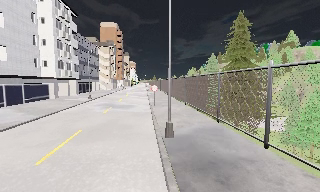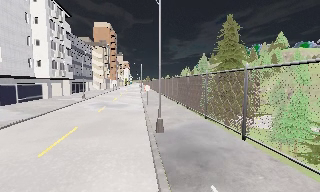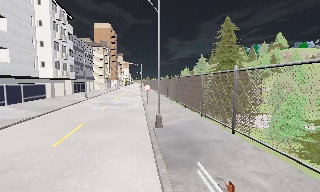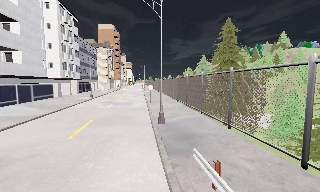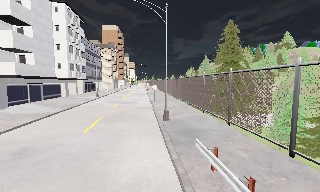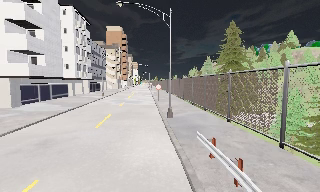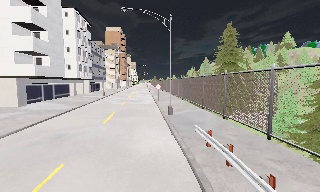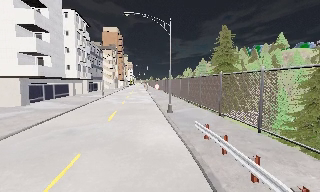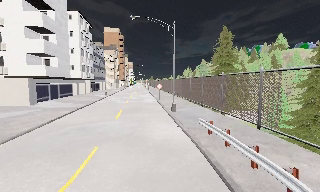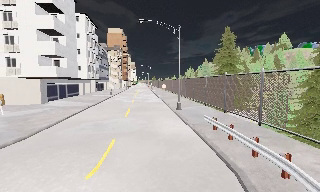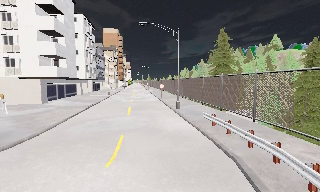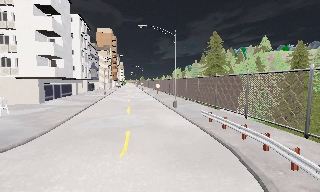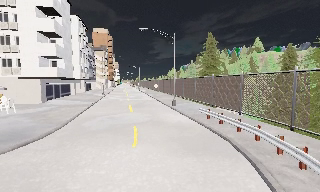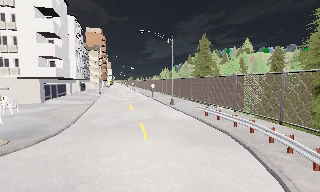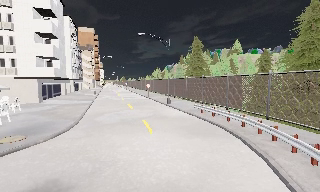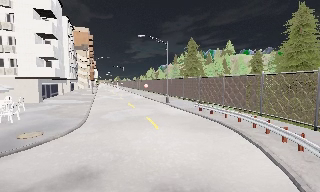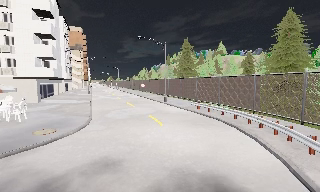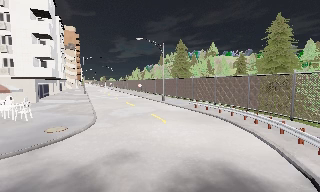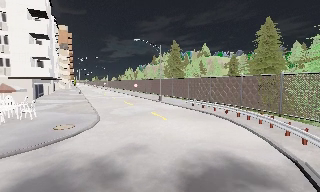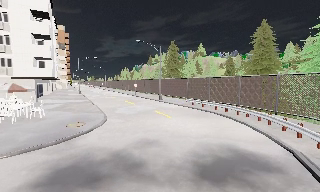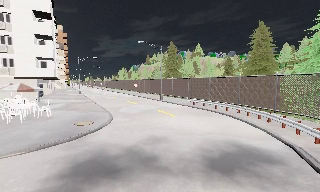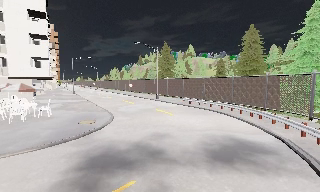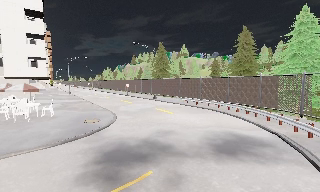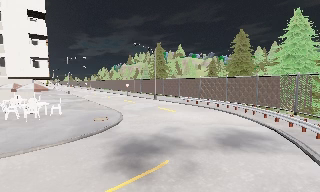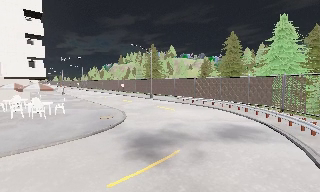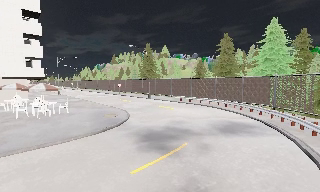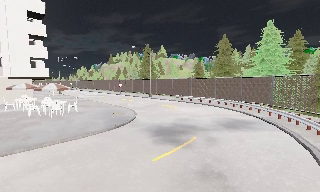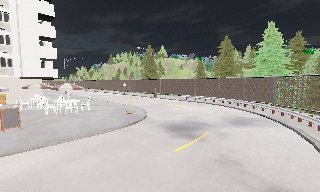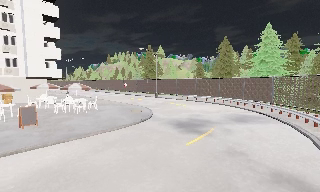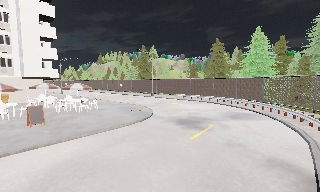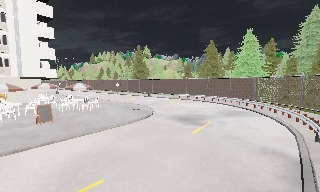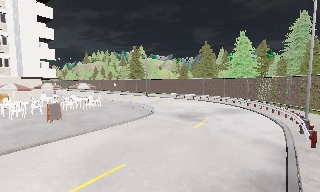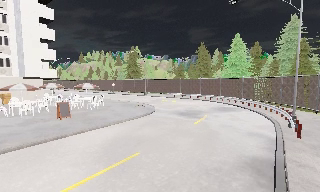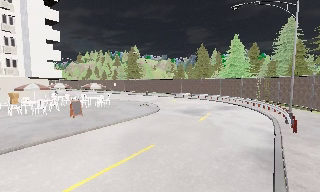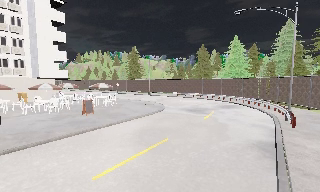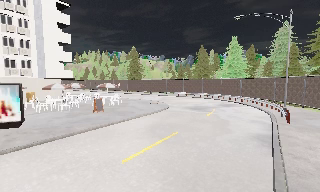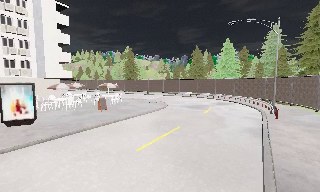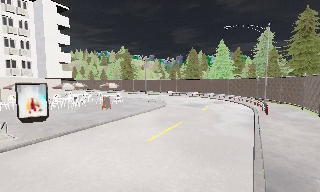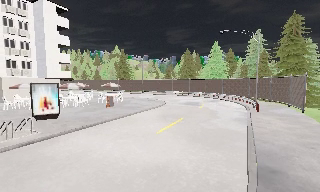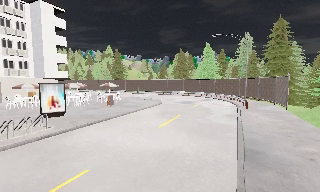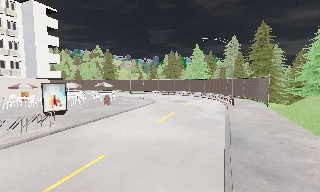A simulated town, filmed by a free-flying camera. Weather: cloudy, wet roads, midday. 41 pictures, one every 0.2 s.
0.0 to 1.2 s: The camera travels backward, about 5 m, so what stands in front gets smaller.
1.2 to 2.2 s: The camera travels backward and to its left, about 4 m, so what stands in front gets smaller.
2.2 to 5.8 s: The camera pans to its right, which is clockwise from overhead, by about 35 degrees. It travels backward and to its left, about 17 m.
5.8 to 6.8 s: The camera travels backward and to its left, about 5 m, so what stands in front gets smaller.
6.8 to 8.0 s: The camera pans to its right, which is clockwise from overhead, by about 15 degrees. It travels backward and to its left, about 7 m, so what stands in front gets smaller.
The film runs backward here.
